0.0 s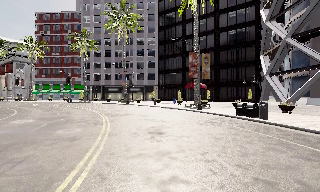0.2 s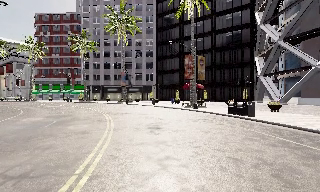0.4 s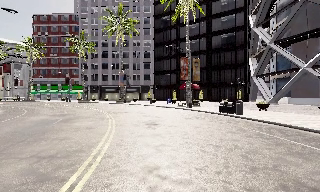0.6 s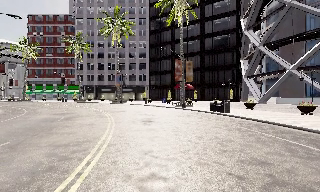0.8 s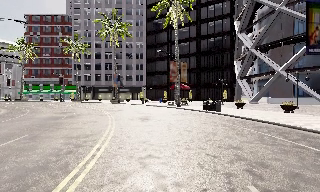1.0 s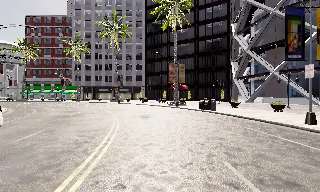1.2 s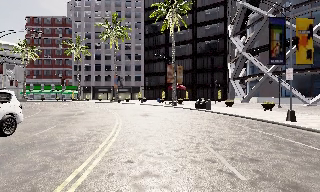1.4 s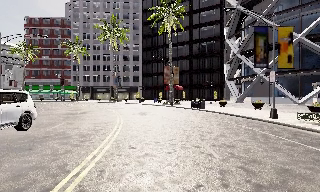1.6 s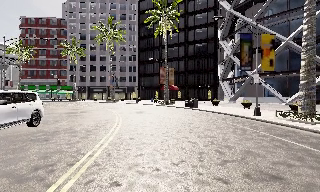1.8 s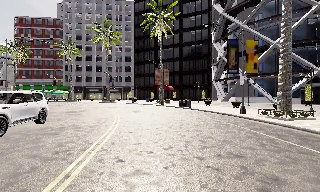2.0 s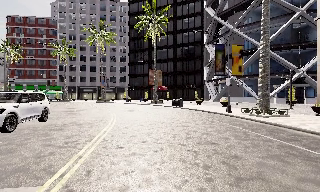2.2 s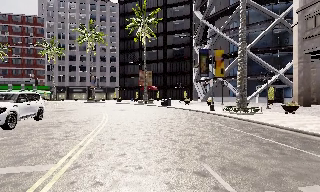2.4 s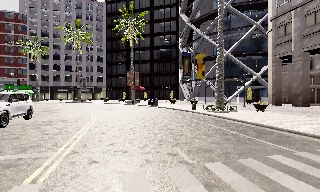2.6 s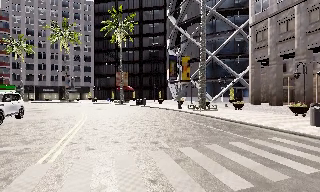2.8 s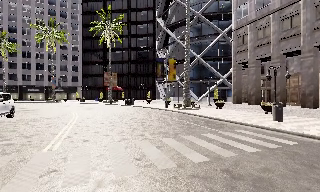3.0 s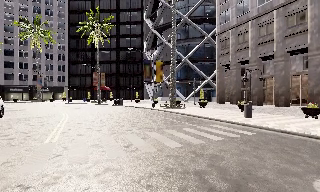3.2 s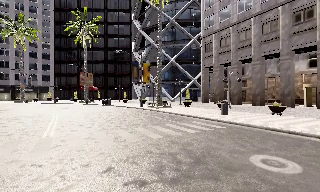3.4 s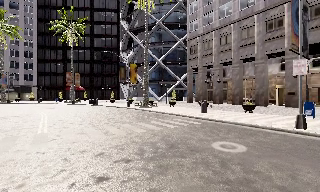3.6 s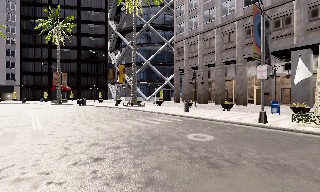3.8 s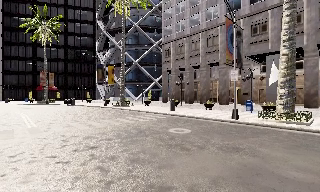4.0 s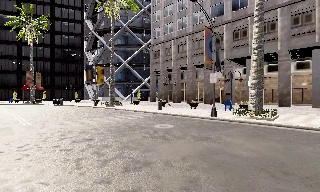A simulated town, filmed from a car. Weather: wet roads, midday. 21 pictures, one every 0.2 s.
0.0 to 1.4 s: The camera travels backward, about 8 m, so what stands in front gets smaller.
1.4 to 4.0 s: The camera swings to its right by about 45 degrees, and the scene slides to the left. It travels backward, about 15 m.
The film runs backward here.
